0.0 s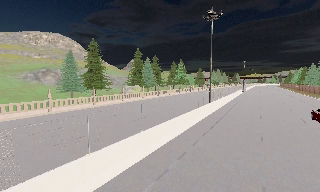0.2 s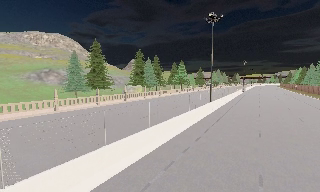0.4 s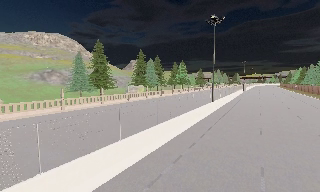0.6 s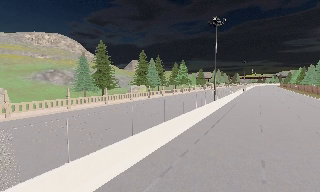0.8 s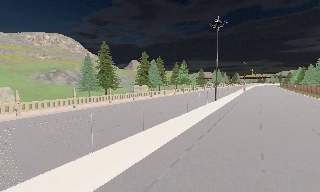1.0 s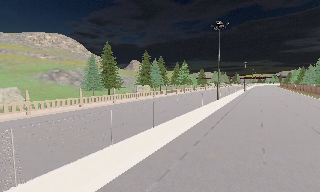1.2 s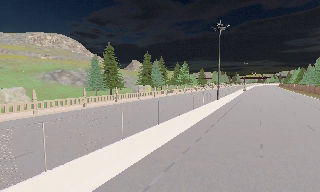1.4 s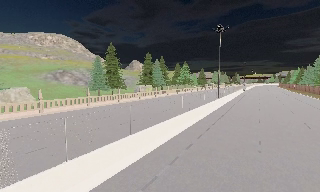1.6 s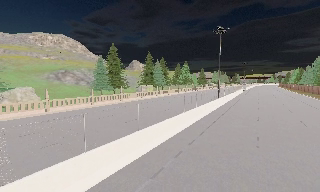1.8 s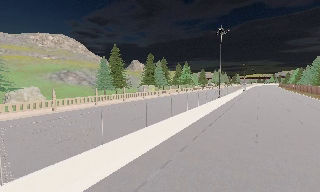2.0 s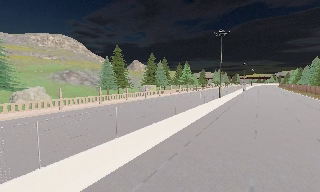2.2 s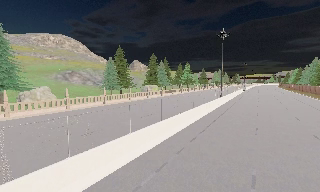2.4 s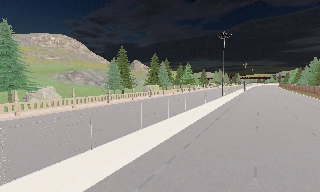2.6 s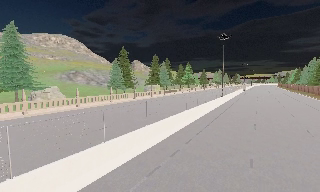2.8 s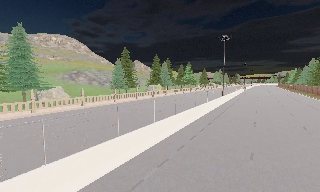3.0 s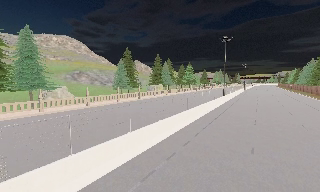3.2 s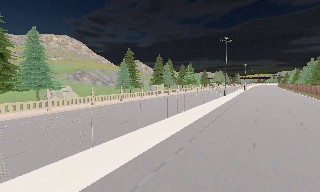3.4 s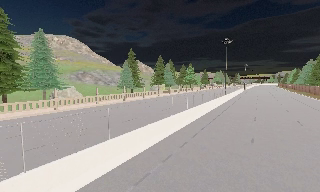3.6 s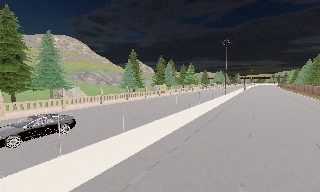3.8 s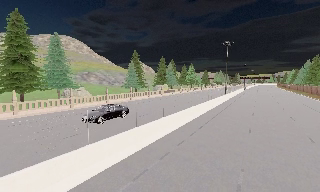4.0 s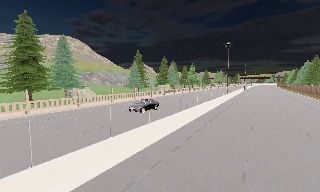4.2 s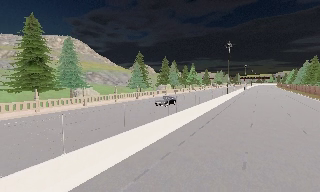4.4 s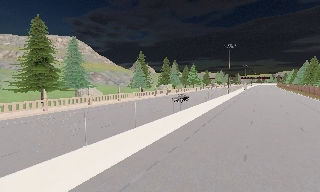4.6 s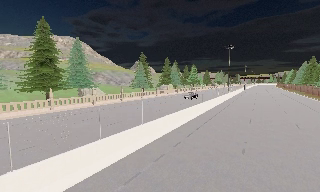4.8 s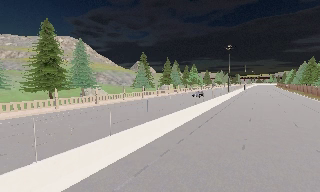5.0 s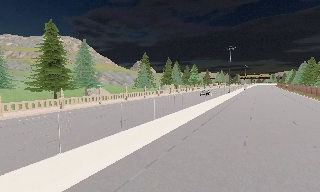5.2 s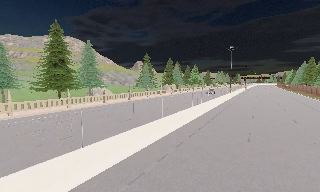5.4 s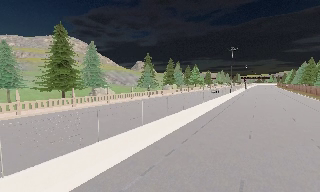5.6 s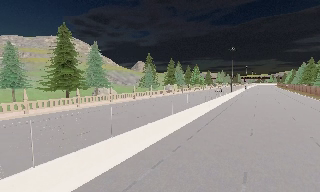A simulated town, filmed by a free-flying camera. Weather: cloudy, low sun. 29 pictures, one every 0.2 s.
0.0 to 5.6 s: The camera travels backward and to its left, about 25 m, so what stands in front gets smaller.
The film runs backward here.
